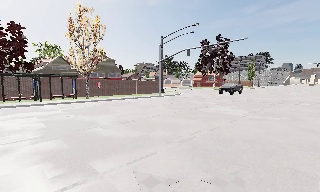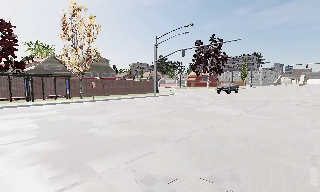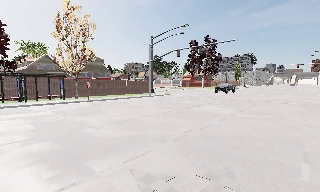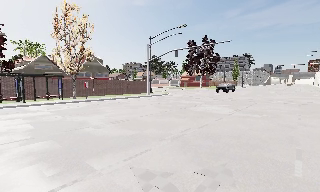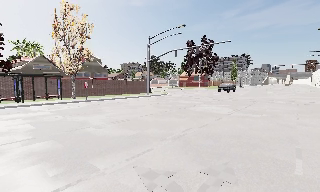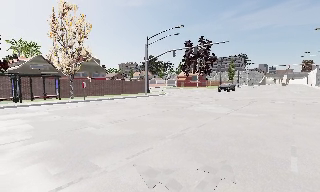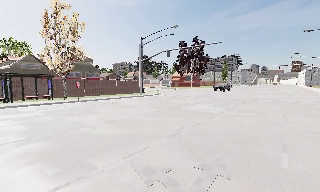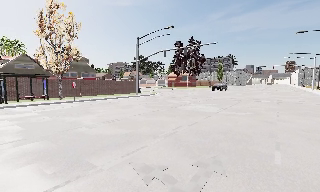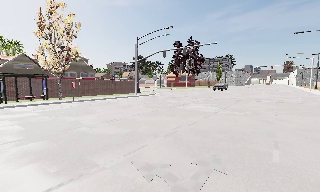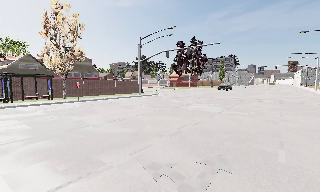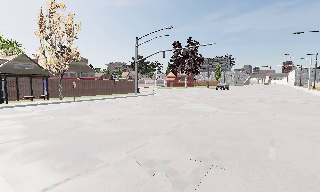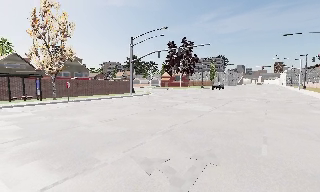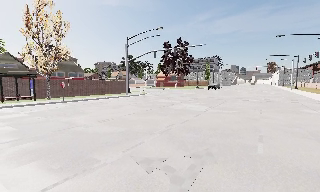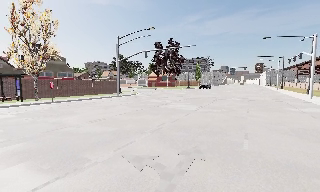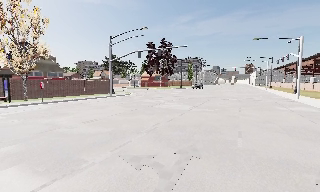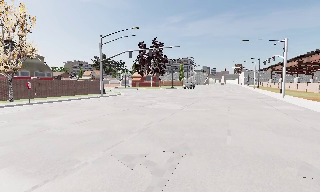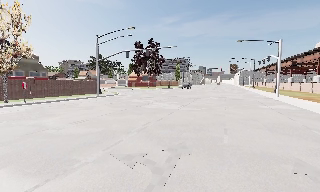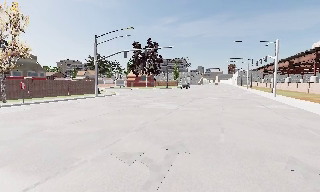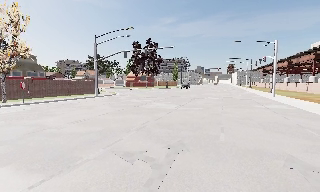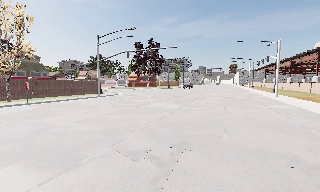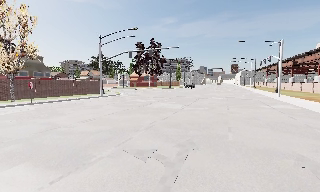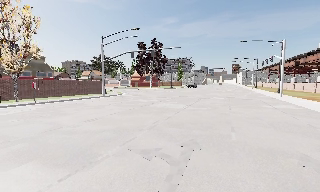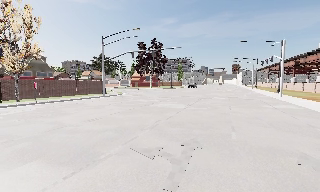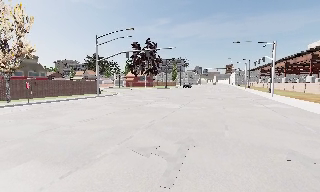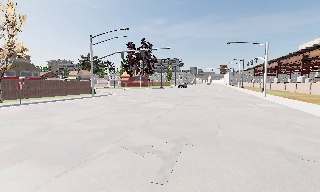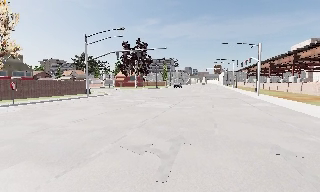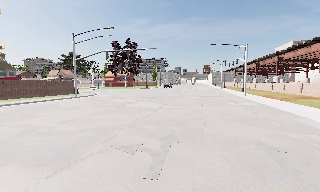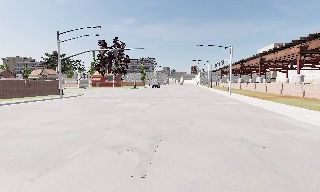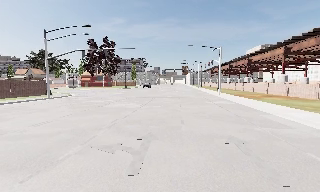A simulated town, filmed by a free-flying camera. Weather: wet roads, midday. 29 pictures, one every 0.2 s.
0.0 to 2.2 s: The scene slides to the left, as the camera pans about 10 degrees to its right. It travels backward and to its left, about 1 m, so what stands in front gets smaller.
2.2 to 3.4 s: The scene slides to the left, as the camera pans about 10 degrees to its right.
3.4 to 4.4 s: The camera shifts only a little, or ends up much as it began.
4.4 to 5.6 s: The camera swings to its right by about 15 degrees, and the scene slides to the left. It travels backward, about 0.5 m, so what stands in front gets smaller.
The film runs backward here.
